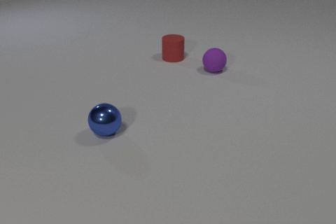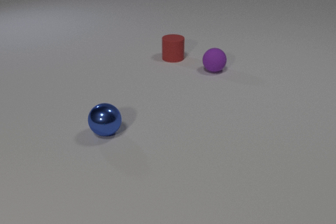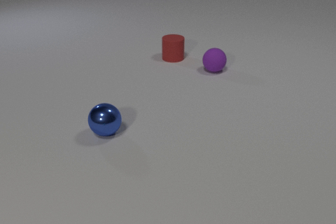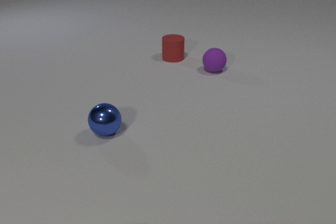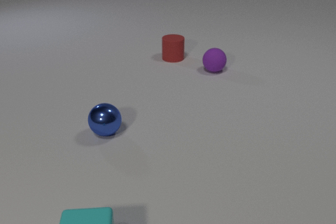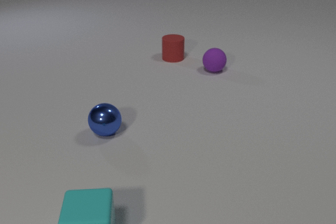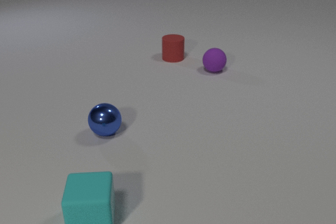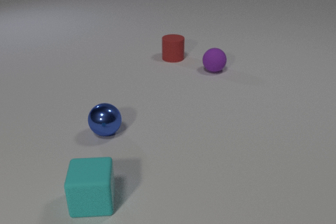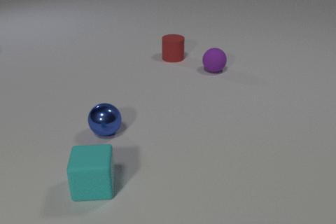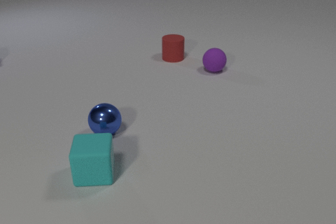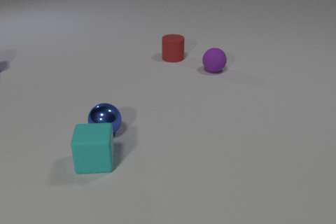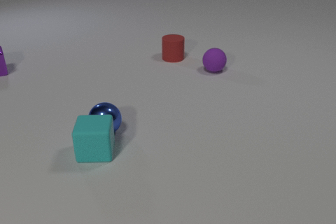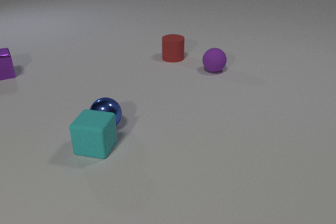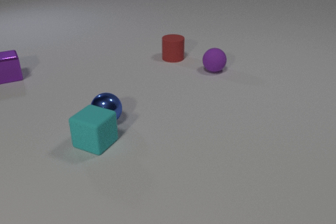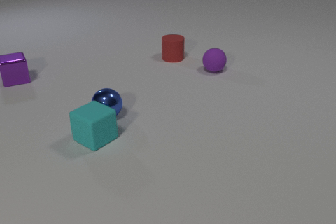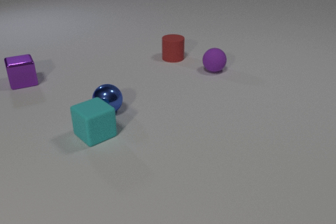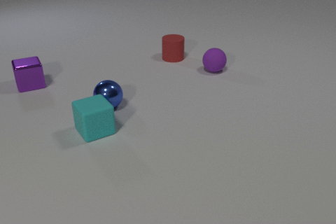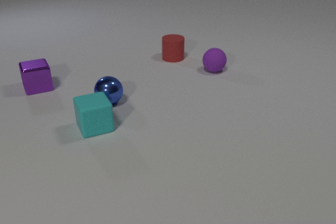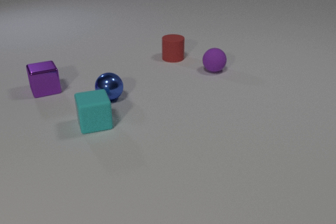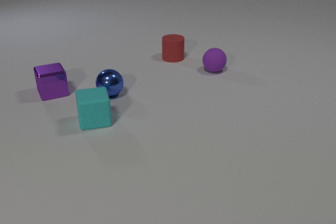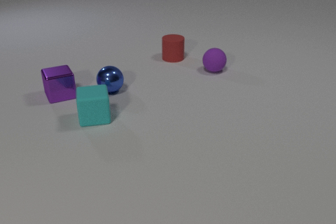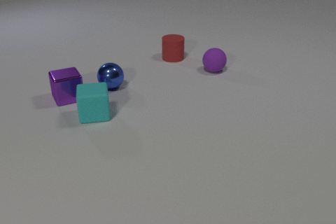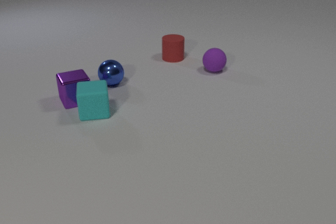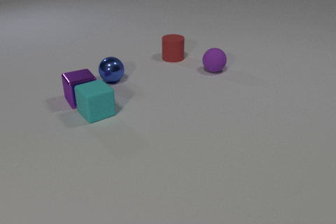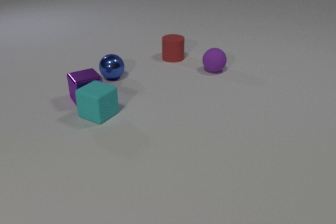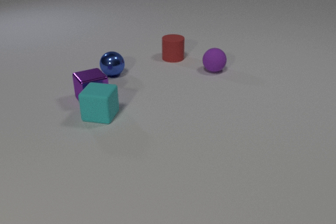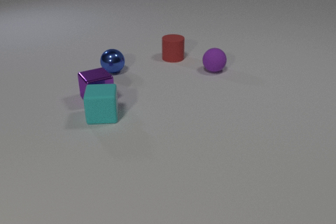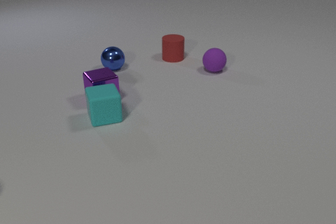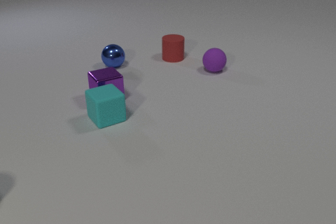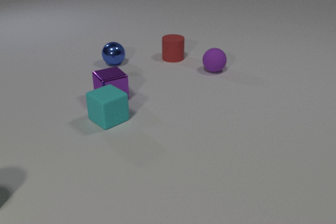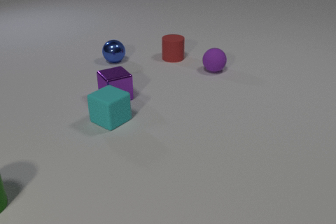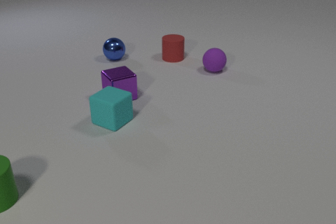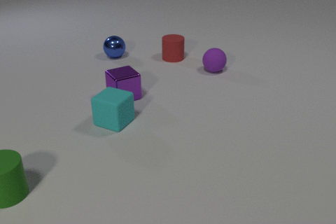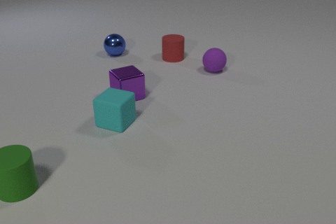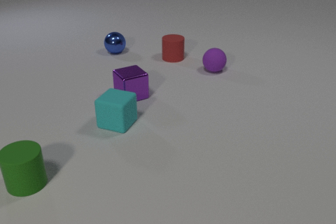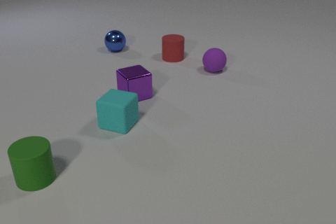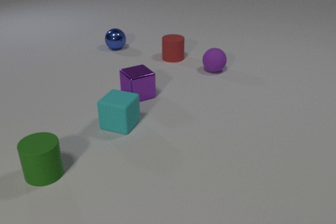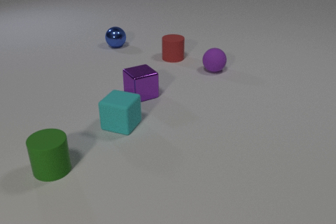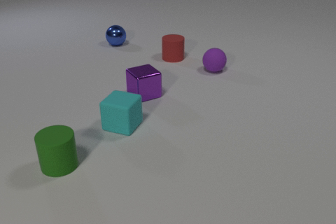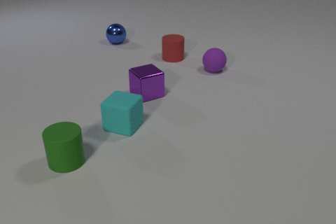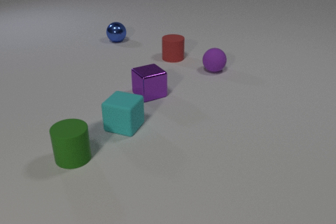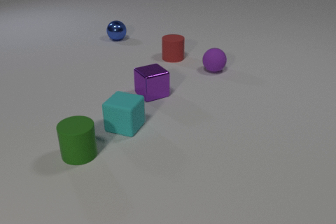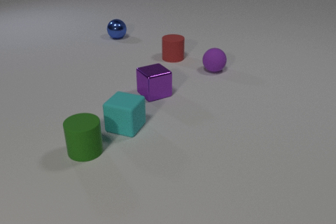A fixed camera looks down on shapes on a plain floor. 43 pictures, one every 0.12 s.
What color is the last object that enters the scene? green.
How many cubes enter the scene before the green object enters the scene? 2.
Are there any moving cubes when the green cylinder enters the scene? yes.
0.00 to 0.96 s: The cyan rubber cube comes in at the bottom edge, slides away from the camera.
0.96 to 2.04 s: The cyan rubber cube slides away from the camera, spins clockwise seen from above by about 75 degrees, its near face sliding to the left. The blue metal sphere rolls away from the camera. The purple metal cube comes in at the left edge, slides toward the camera and to the right. The cyan rubber cube and the blue metal sphere collide.
2.04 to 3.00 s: The cyan rubber cube slides away from the camera, spins so that its near face slides to the right, counterclockwise seen from above. The blue metal sphere rolls away from the camera. The purple metal cube slides to the right and toward the camera. The cyan rubber cube and the purple metal cube collide.
3.00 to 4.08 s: The cyan rubber cube slides toward the camera and to the right, spins so that its near face slides to the right, counterclockwise seen from above. The blue metal sphere rolls away from the camera. The purple metal cube slides to the right. The green rubber cylinder comes in at the left edge, slides to the right and away from the camera.
4.08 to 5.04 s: The cyan rubber cube slides to the right and toward the camera. The blue metal sphere rolls away from the camera. The purple metal cube slides to the right. The green rubber cylinder slides to the right and away from the camera.
